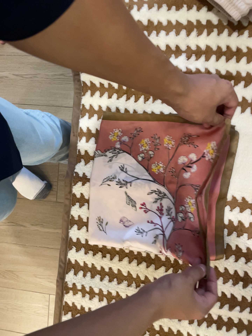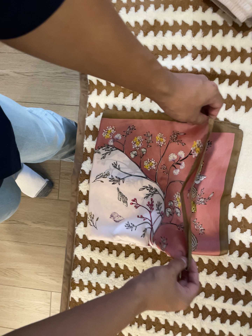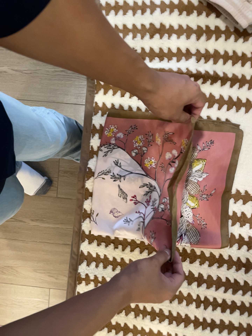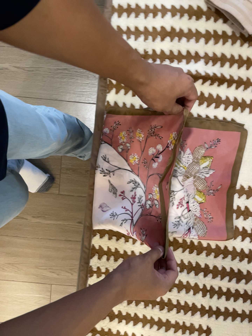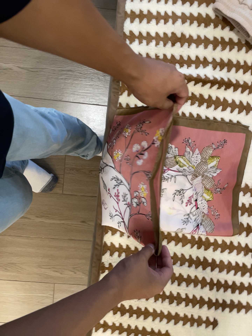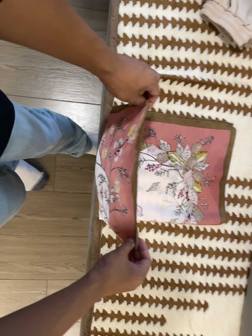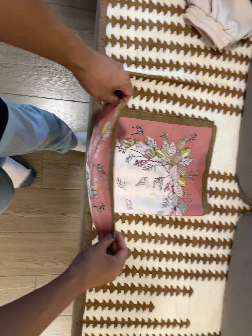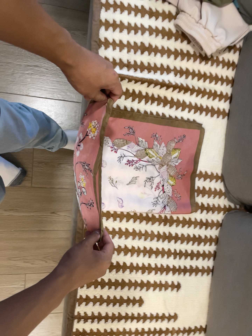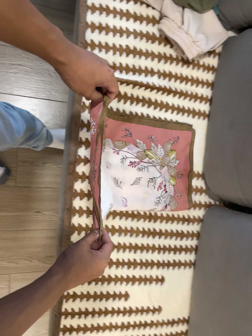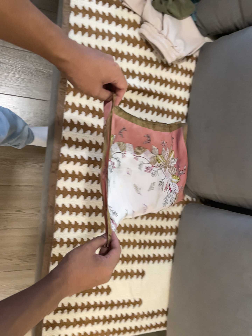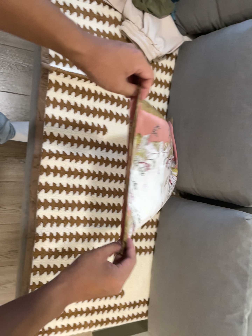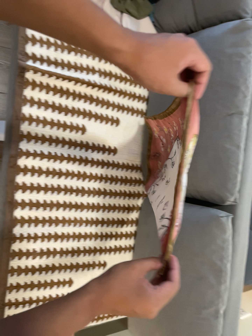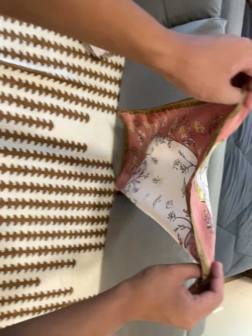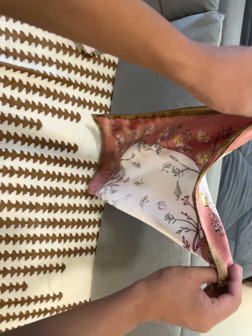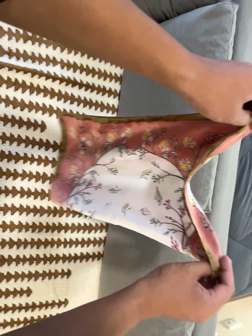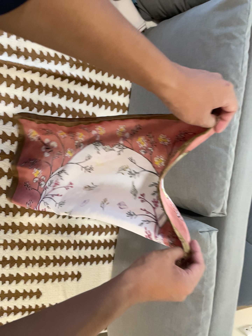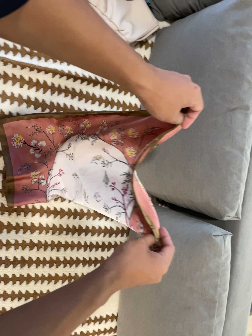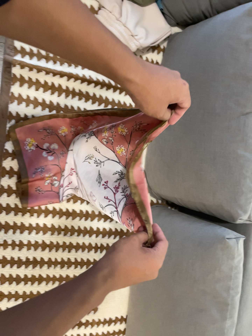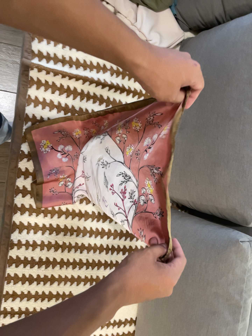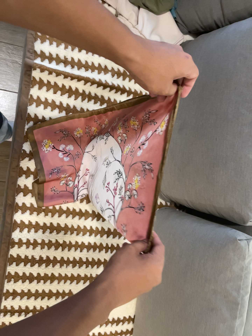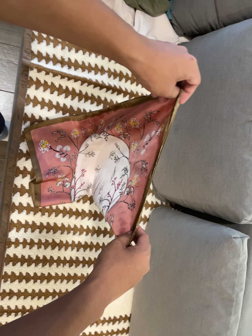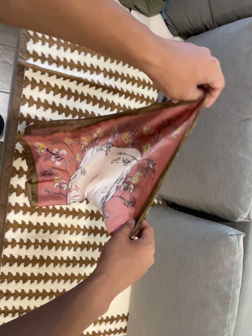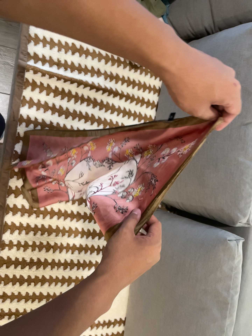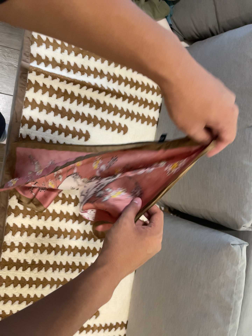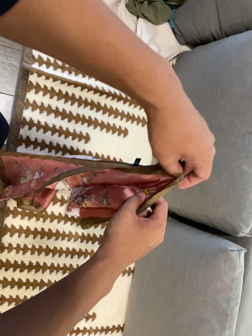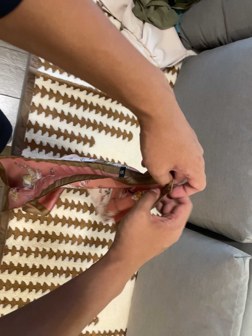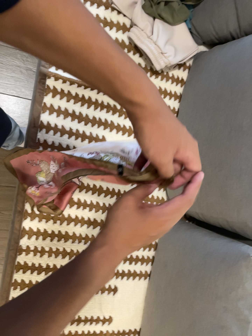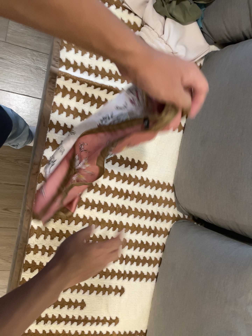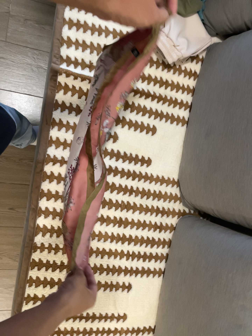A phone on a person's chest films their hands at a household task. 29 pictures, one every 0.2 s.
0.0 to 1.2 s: The camera pans to its right by about 20 degrees. It travels to its left and backward, about 32 cm.
1.2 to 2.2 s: The scene slides to the left, as the camera pans about 20 degrees to its right. It travels backward, about 12 cm, so what stands in front gets smaller.
2.2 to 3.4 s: The camera travels to its right and forward, about 18 cm.
3.4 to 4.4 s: The camera travels to its left, about 7 cm.
4.4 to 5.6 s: The camera shifts only a little, or ends up much as it began.
The film runs backward here.
